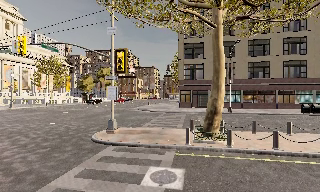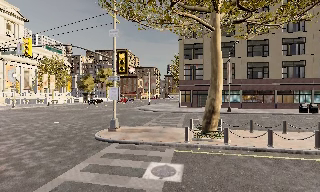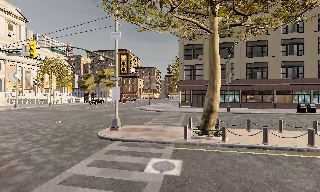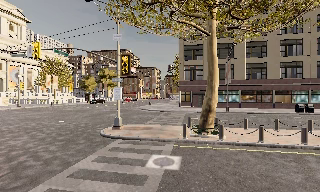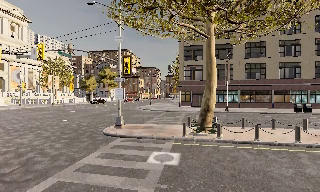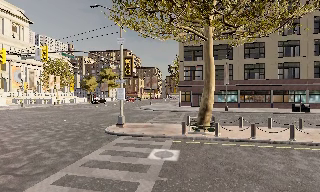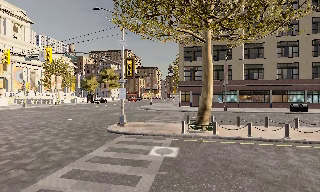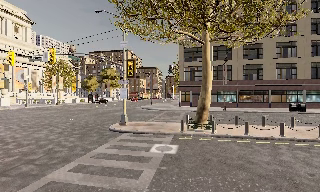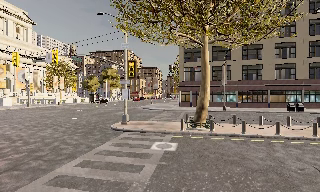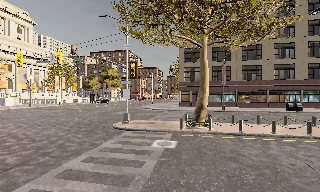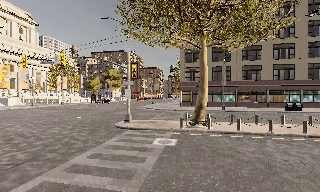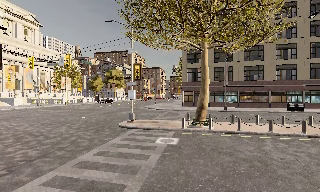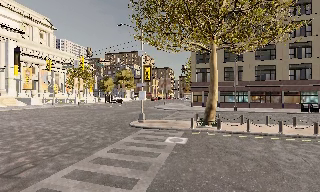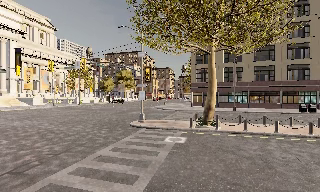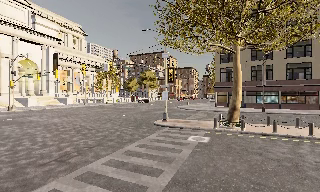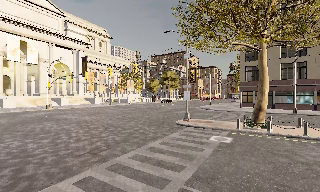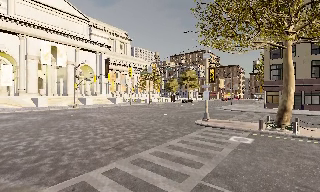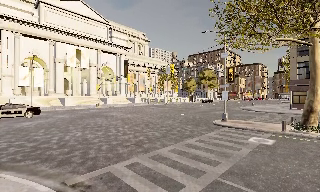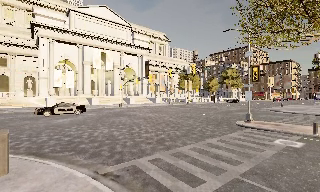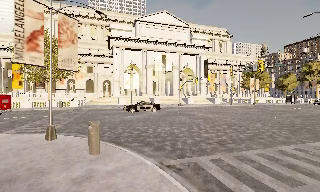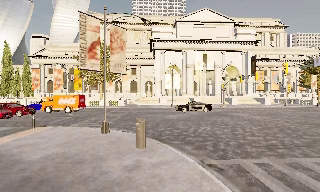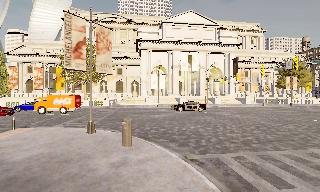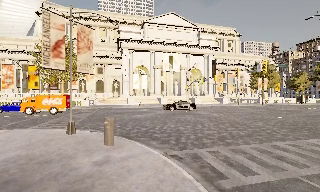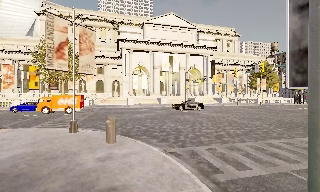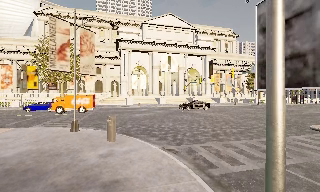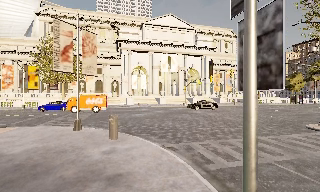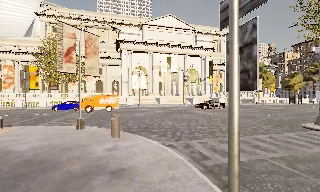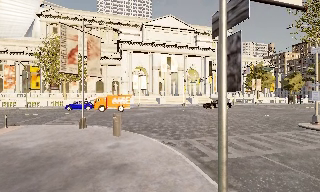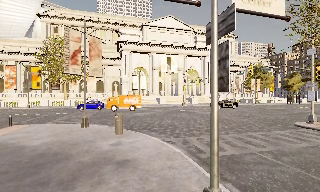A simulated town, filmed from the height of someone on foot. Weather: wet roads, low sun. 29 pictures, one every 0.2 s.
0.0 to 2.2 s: The camera travels backward, about 3.5 m, so what stands in front gets smaller.
2.2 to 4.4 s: The scene slides to the right, as the camera pans about 65 degrees to its left. It travels backward, about 3.5 m.
4.4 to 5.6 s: The camera travels backward, about 2 m, so what stands in front gets smaller.
The film runs backward here.
